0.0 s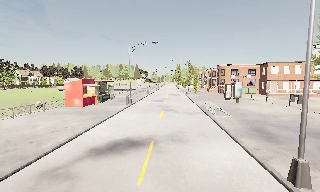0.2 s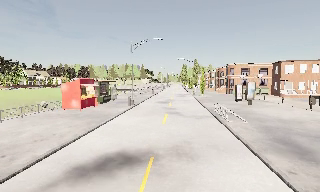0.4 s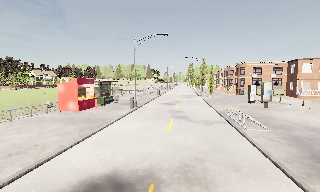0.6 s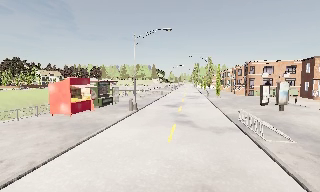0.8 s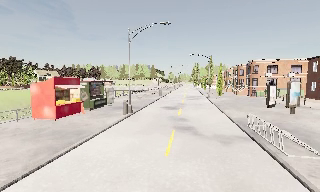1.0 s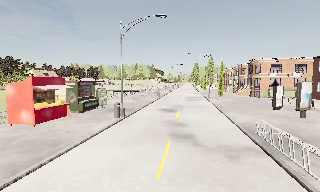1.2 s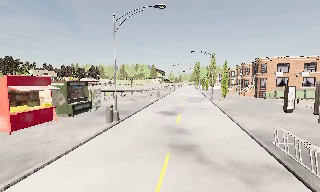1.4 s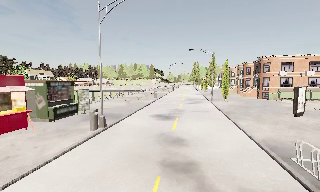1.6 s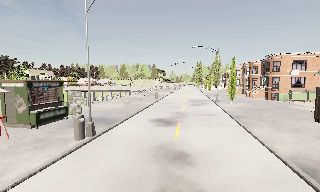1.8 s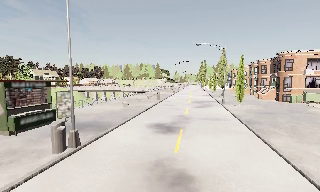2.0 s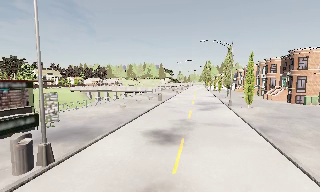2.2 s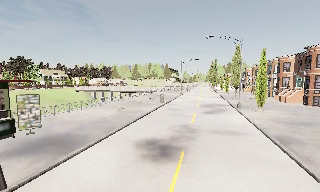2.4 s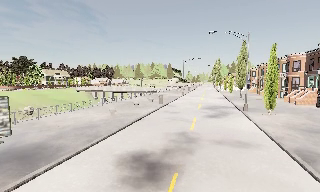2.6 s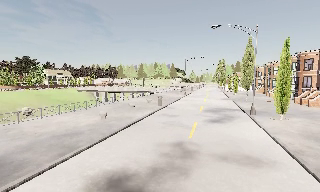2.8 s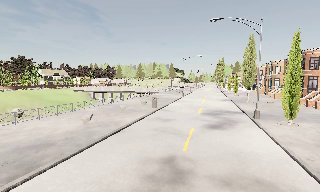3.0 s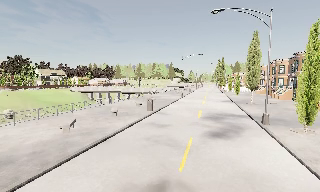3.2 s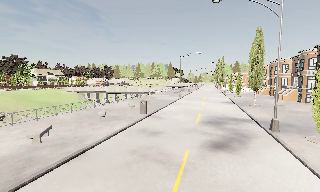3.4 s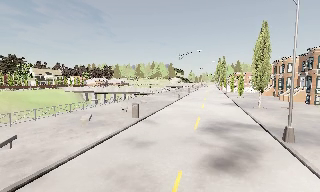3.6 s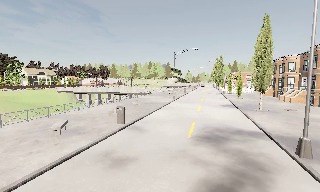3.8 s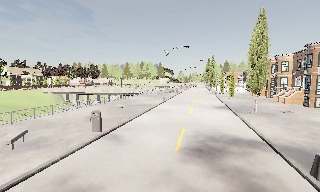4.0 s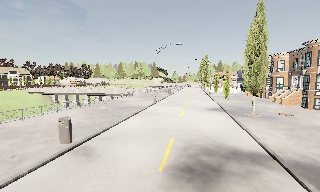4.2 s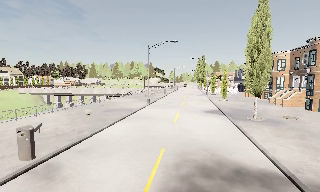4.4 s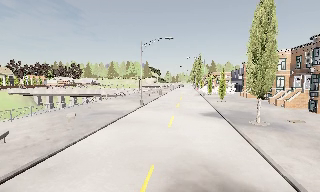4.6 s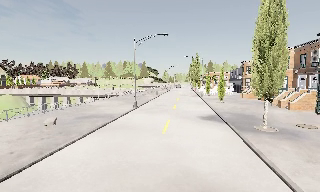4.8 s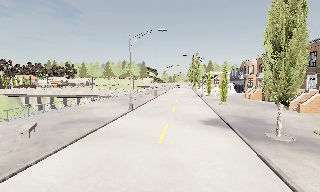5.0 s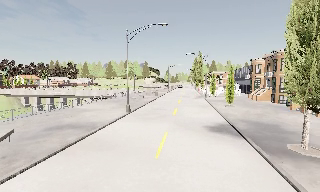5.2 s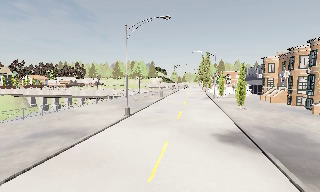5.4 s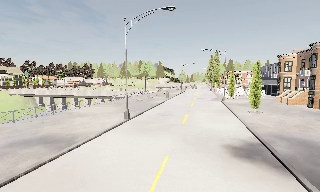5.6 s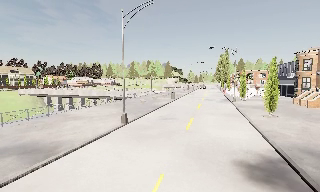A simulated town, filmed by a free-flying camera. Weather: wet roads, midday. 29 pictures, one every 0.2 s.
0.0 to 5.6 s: The camera pans to its left, which is counterclockwise from overhead, by about 15 degrees. It travels forward, about 45 m, so what stands in front looms larger.
The film runs forward here.
